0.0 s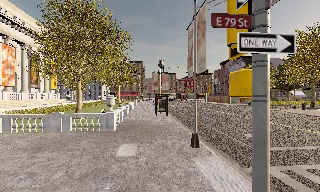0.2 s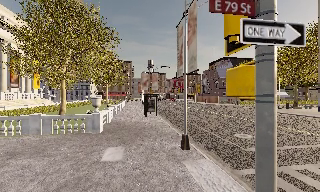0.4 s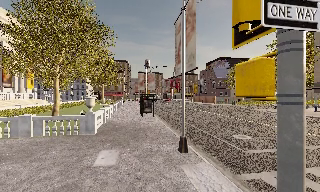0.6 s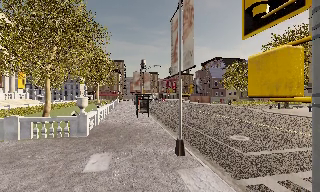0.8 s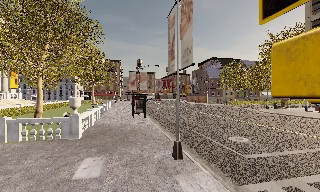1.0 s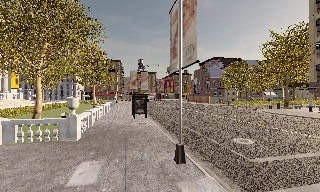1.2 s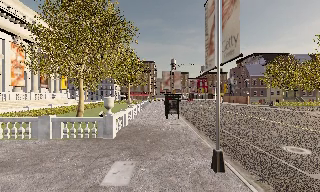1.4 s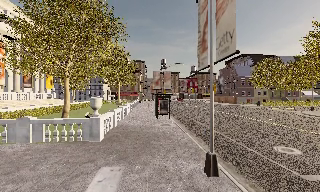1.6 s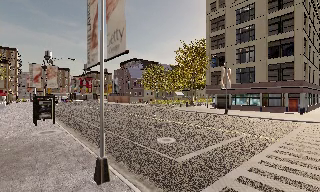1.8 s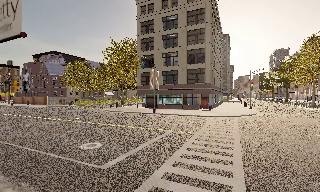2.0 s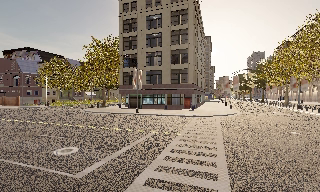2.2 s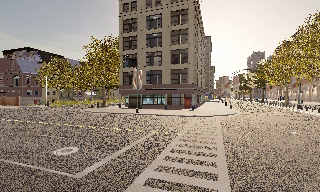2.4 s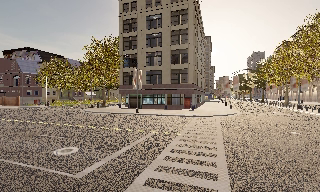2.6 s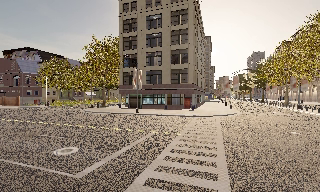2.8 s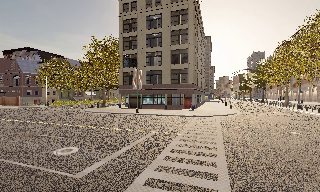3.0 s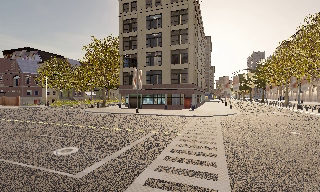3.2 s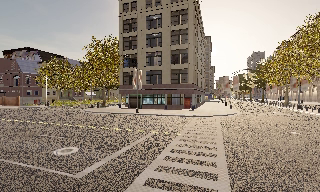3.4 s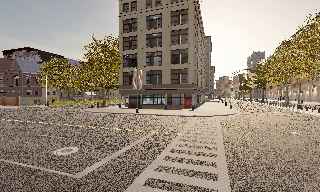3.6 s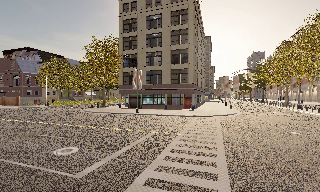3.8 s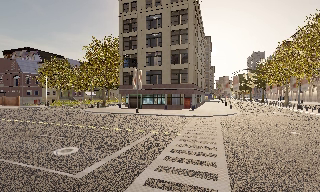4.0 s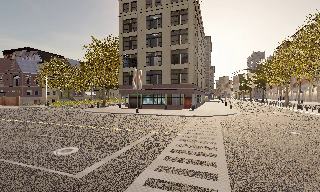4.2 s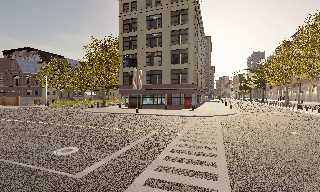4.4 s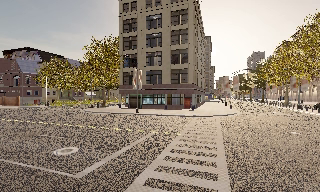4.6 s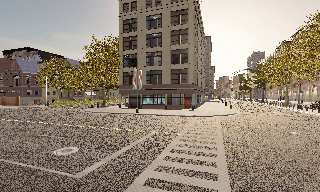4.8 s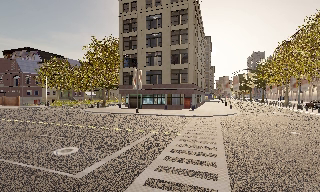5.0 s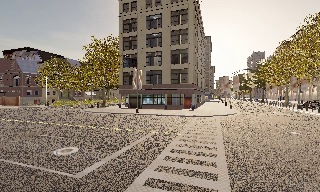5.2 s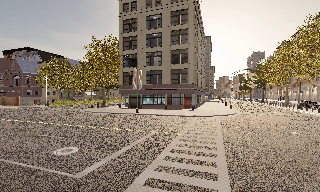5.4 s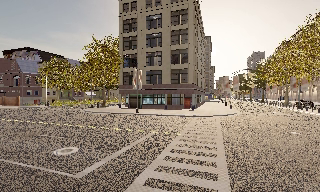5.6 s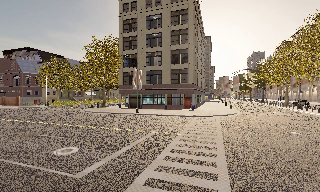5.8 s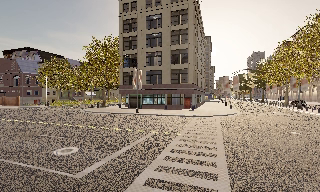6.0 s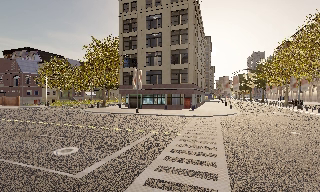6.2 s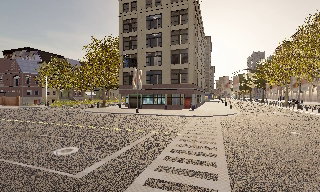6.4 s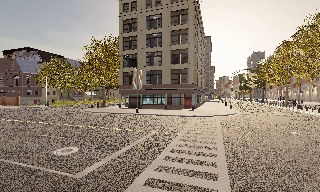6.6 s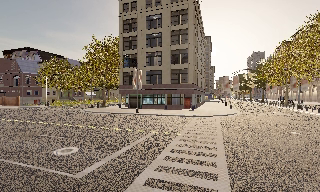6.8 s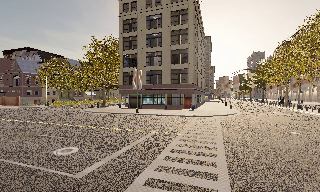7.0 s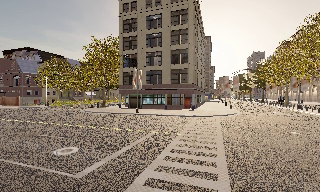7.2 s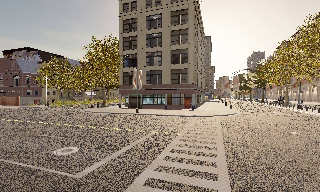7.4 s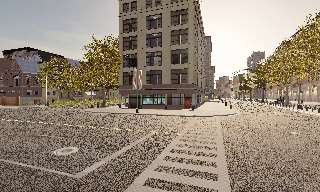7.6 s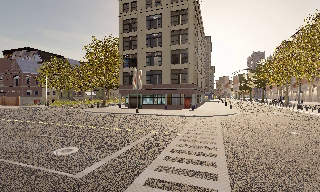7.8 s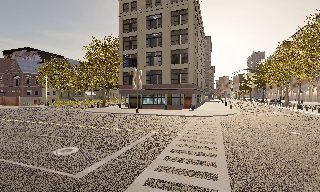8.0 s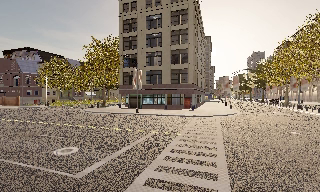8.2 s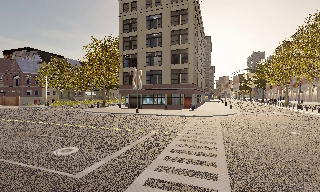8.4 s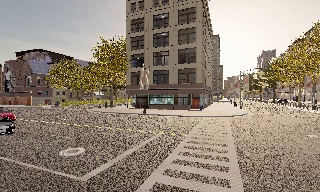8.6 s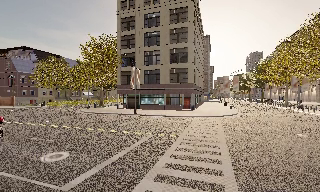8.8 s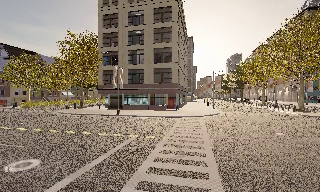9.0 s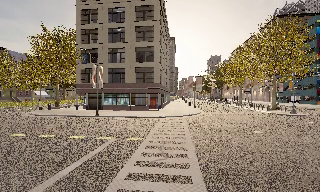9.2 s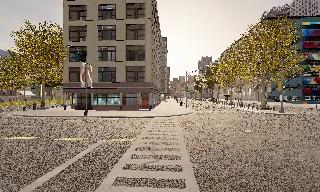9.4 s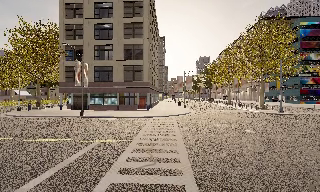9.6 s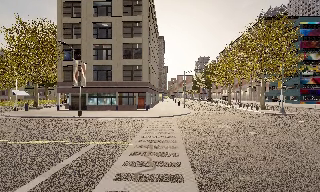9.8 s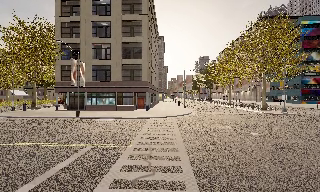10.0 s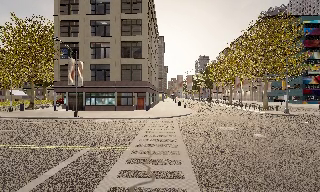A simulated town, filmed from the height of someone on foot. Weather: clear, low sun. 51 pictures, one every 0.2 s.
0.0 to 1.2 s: The camera travels forward, about 2.5 m, so what stands in front looms larger.
1.2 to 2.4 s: The camera pans to its right, which is clockwise from overhead, by about 70 degrees. It travels forward, about 1.5 m. It loses speed.
2.4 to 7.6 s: The camera keeps its place and its aim.
7.6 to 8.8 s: The camera travels forward, about 1 m, so what stands in front looms larger. It gains speed.
8.8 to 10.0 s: The scene slides to the left, as the camera pans about 10 degrees to its right. It travels forward, about 2.5 m, so what stands in front looms larger.
The film runs forward here.
